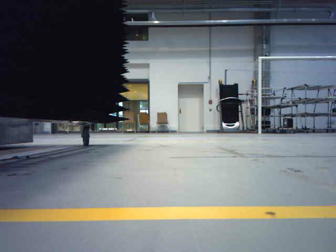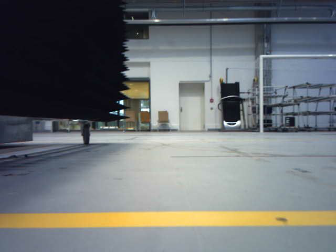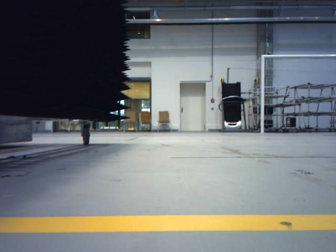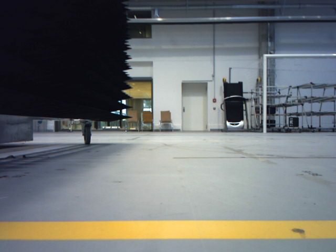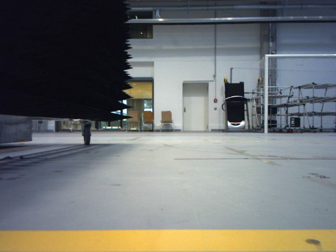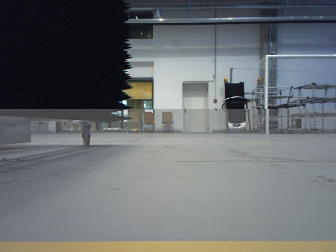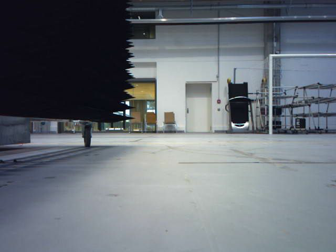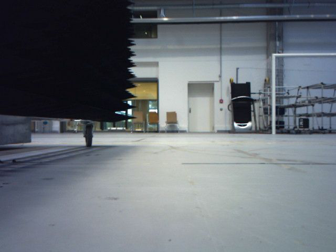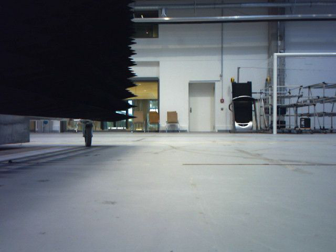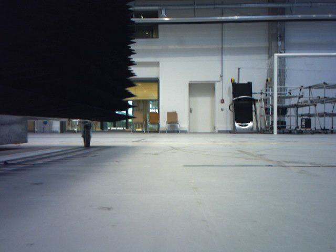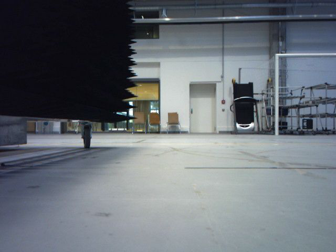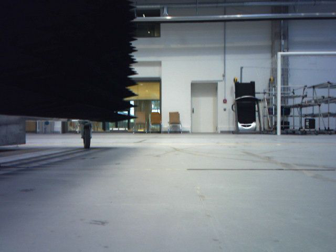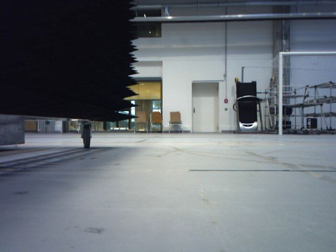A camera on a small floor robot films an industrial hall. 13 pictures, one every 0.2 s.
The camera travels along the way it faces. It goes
forward.
0.0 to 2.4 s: The camera travels forward, about 0.5 m, so what stands in front looms larger.
The film runs forward here.
